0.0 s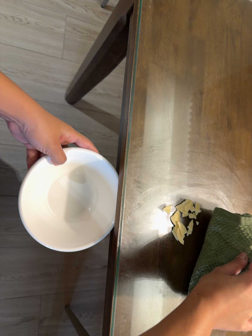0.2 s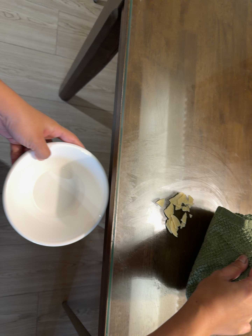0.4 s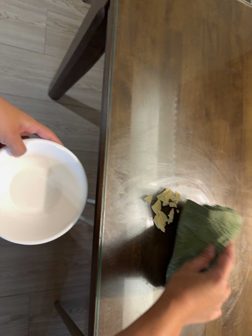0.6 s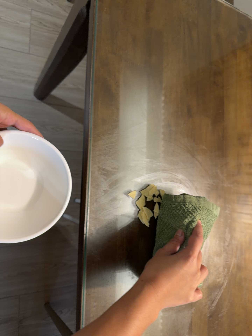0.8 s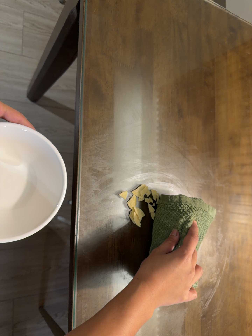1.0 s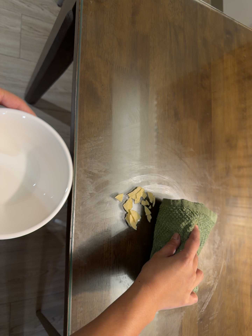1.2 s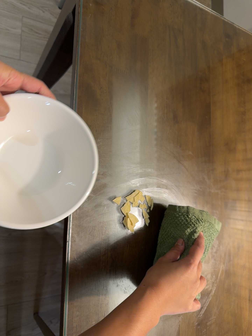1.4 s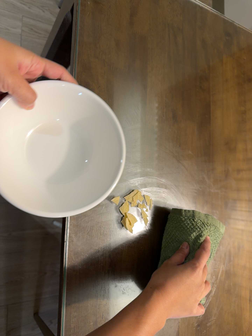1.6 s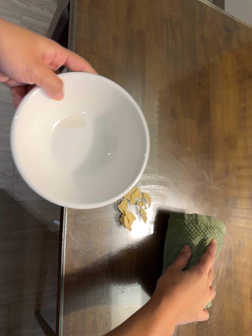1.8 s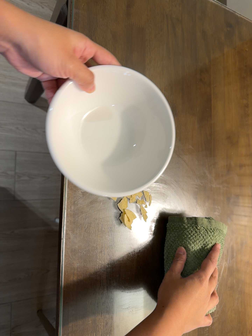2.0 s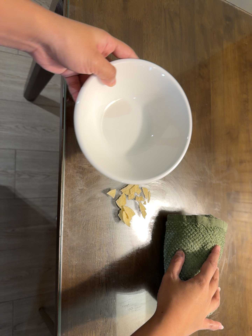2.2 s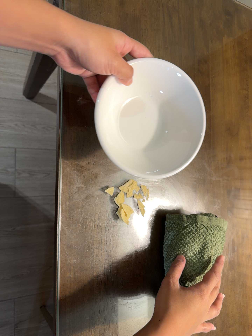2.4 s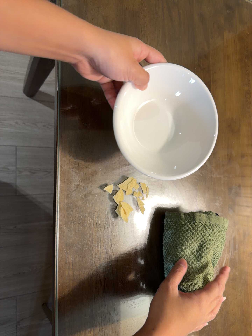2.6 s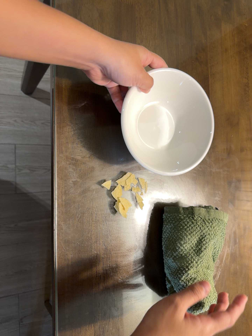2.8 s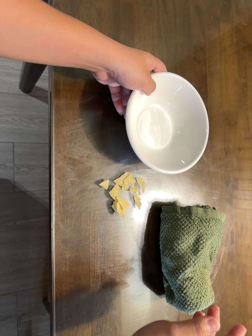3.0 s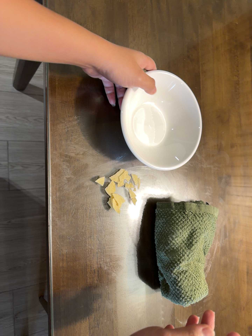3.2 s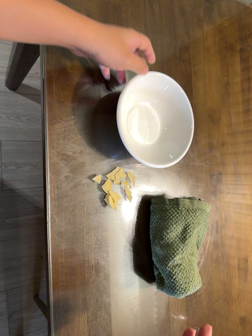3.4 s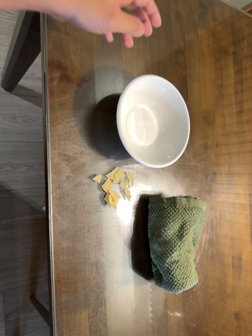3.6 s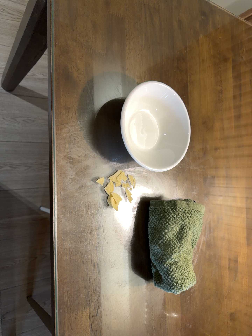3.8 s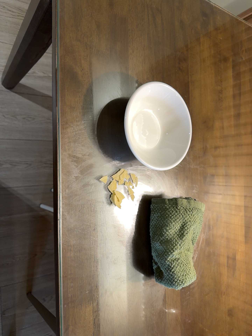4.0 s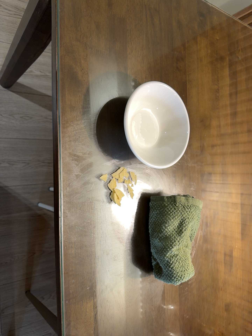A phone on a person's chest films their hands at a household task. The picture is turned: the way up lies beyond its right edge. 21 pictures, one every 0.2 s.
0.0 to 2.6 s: The camera travels to its right, about 8 cm, so close, fixed things drift to the left.
2.6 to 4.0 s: The camera travels backward, about 7 cm, so what stands in front gets smaller.
The film runs backward here.
